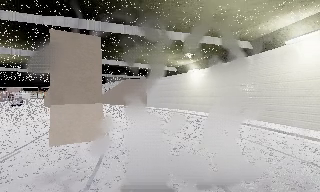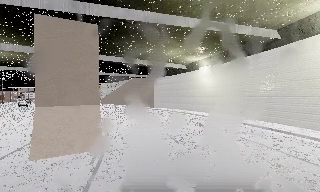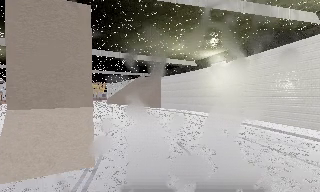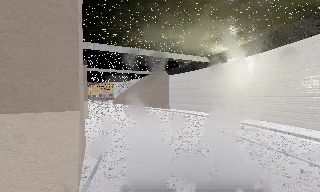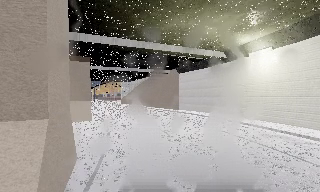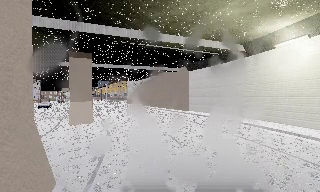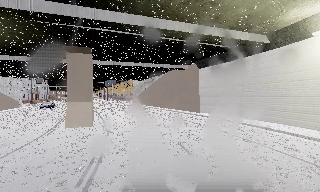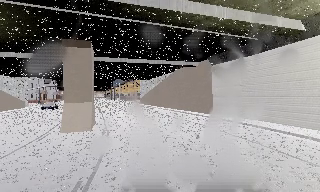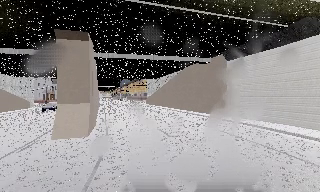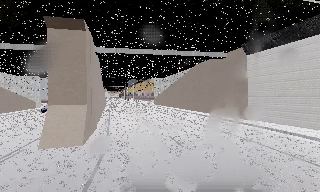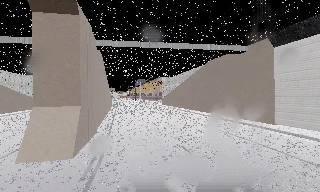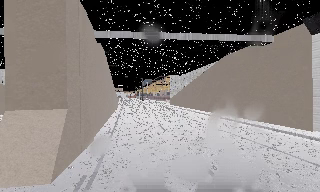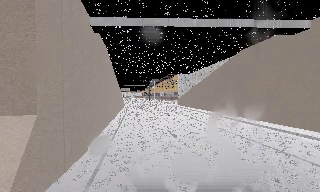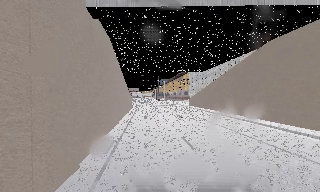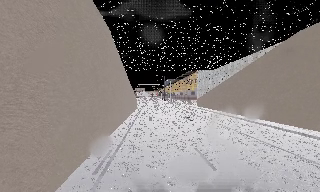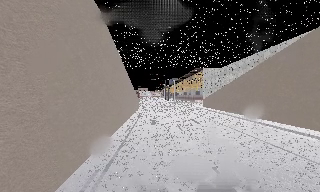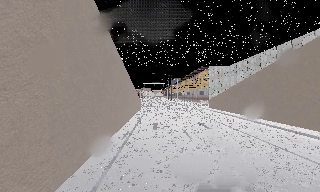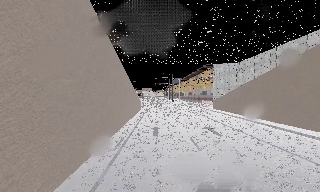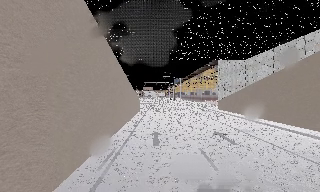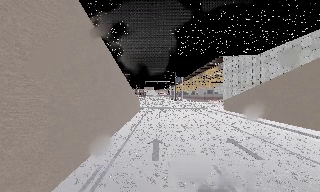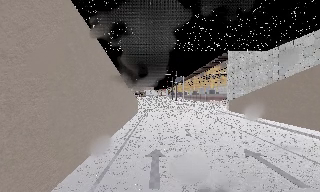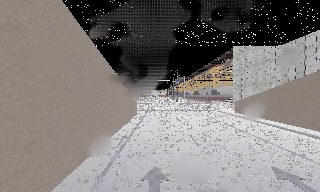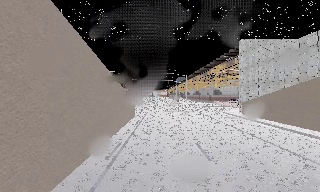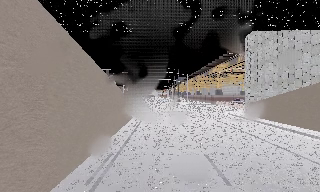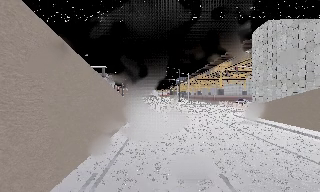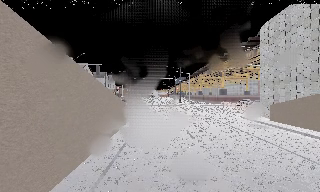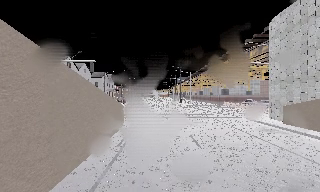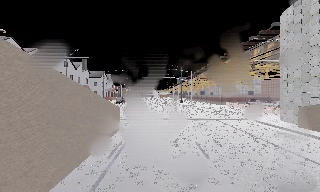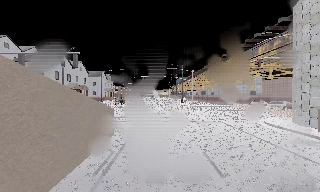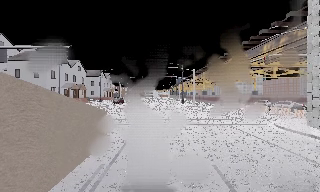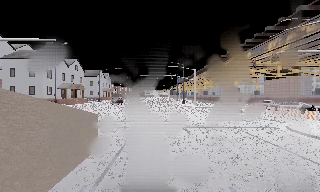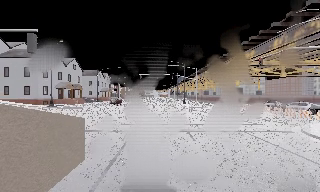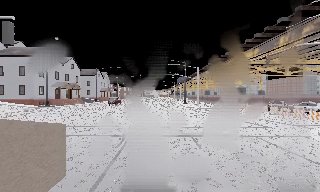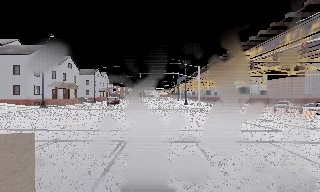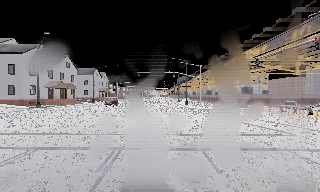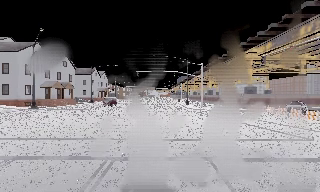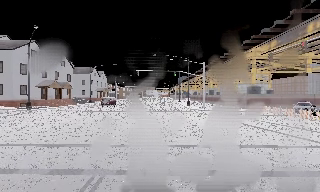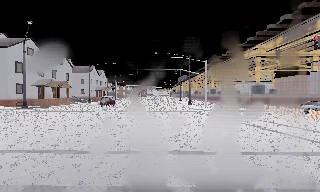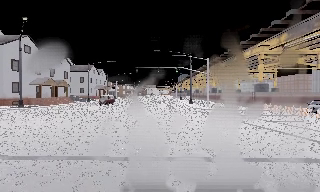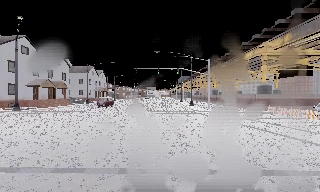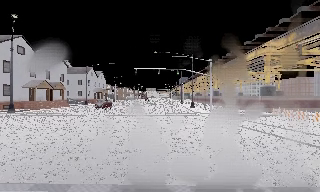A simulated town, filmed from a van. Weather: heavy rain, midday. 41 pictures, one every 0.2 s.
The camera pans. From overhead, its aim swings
counterclockwise.
The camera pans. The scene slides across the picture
to the right.
0.0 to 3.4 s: The camera pans to its left, which is counterclockwise from overhead, by about 40 degrees. It travels forward, about 30 m.
3.4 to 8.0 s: The camera travels forward, about 30 m, so what stands in front looms larger. It loses speed.
The film runs forward here.
